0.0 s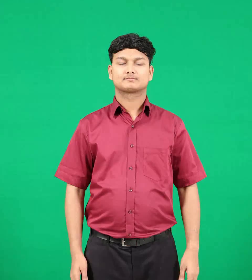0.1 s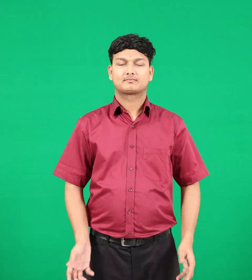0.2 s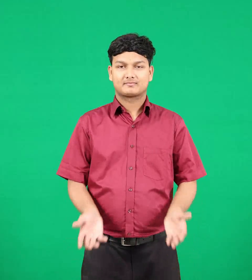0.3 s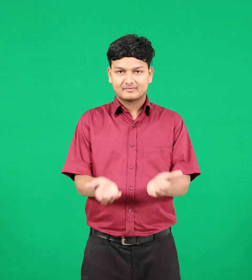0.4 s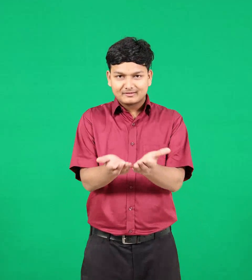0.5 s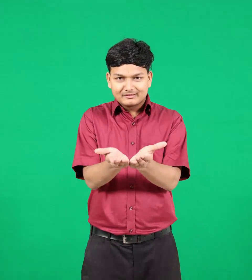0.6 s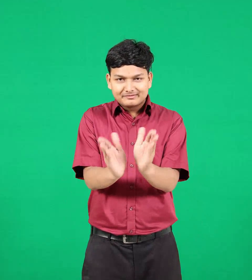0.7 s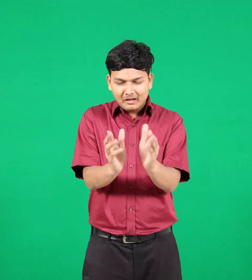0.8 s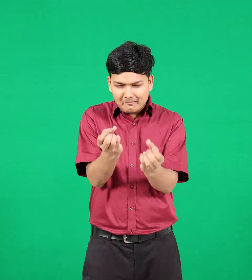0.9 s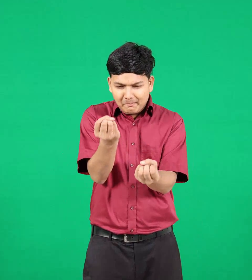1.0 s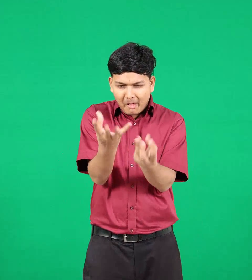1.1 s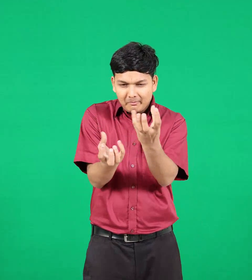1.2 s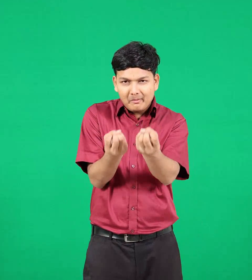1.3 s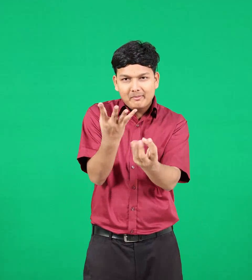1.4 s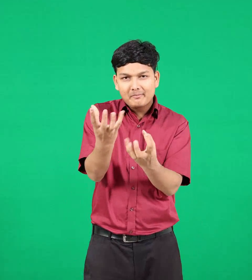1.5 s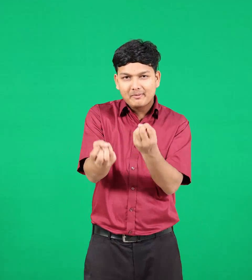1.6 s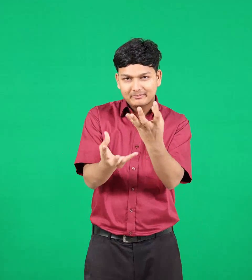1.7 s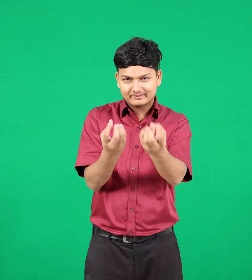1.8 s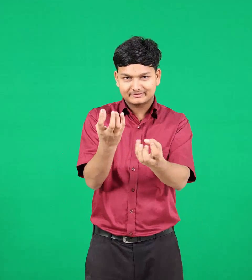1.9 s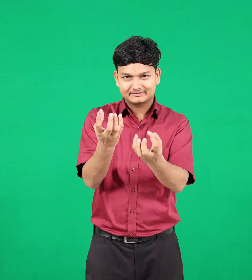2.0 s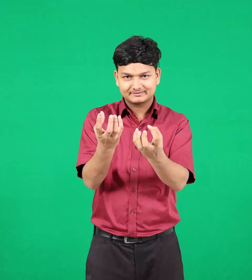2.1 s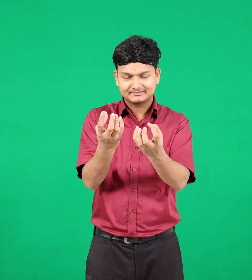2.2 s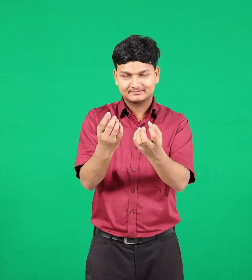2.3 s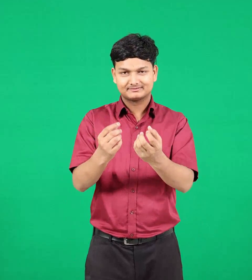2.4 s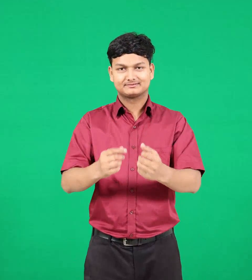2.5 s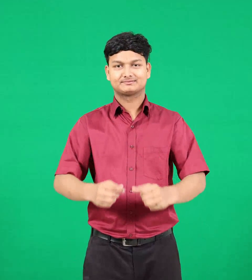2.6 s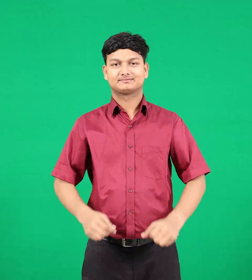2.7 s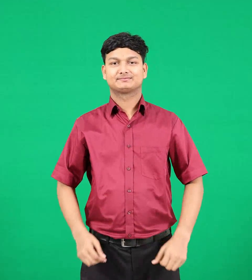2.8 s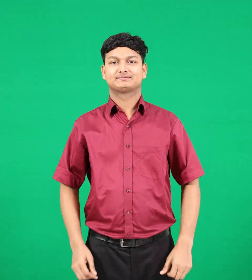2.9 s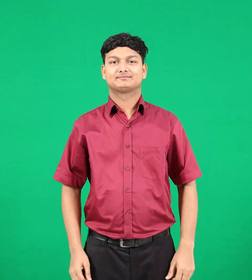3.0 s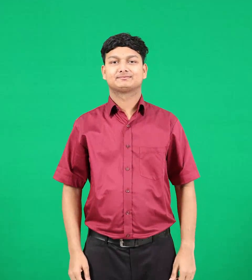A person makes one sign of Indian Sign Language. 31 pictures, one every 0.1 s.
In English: boil
